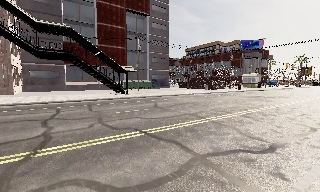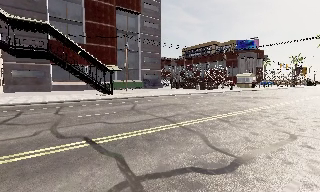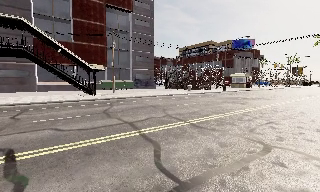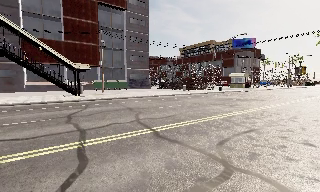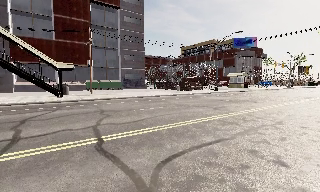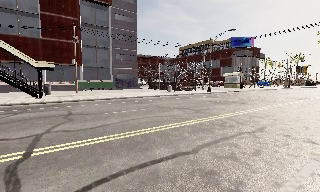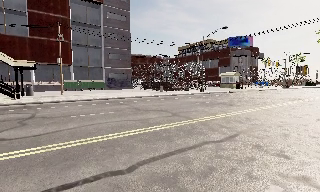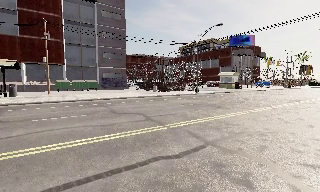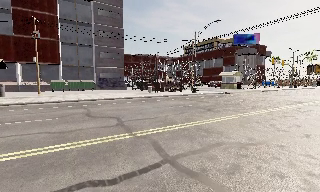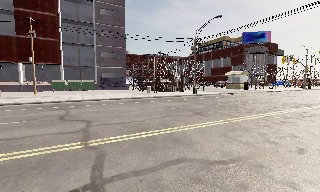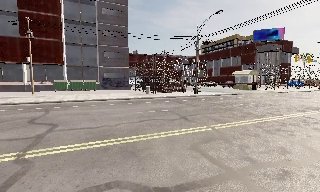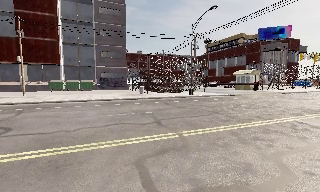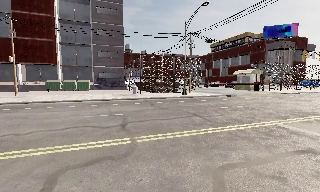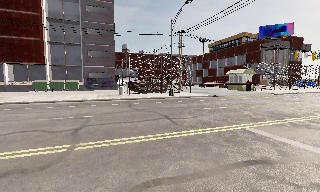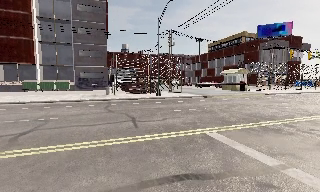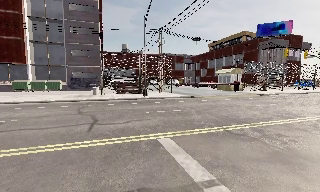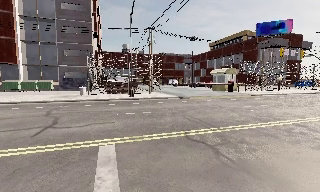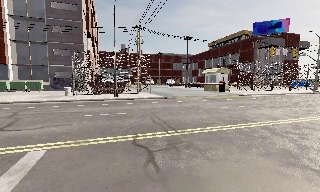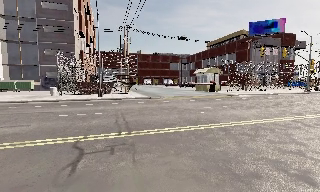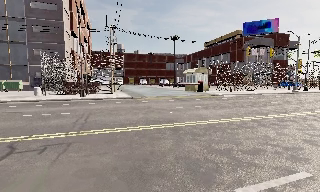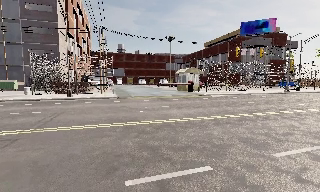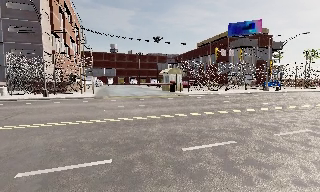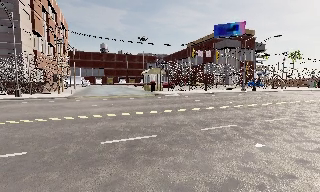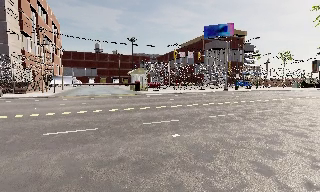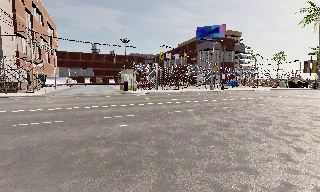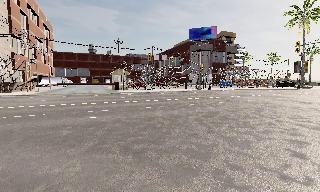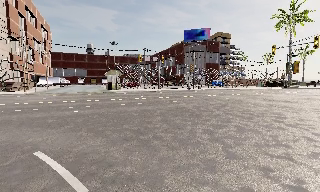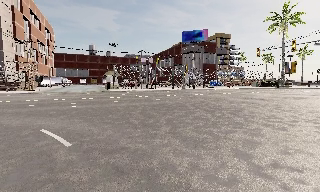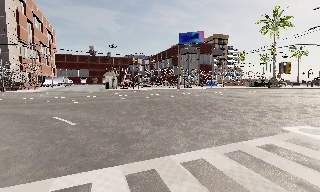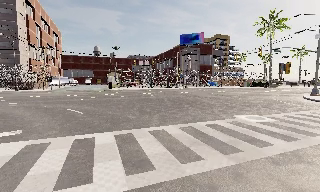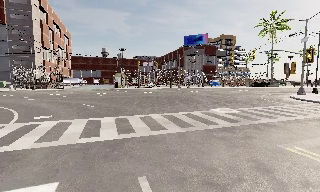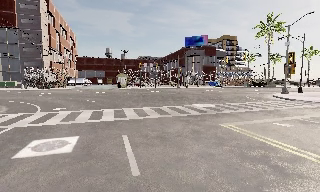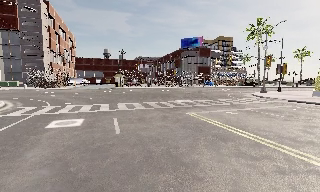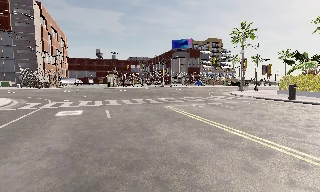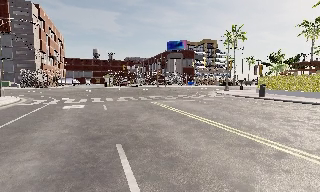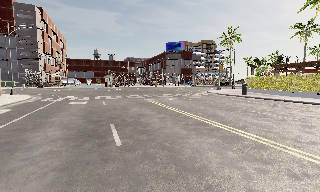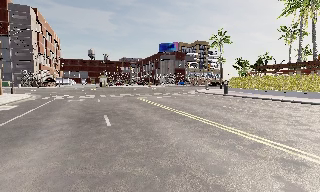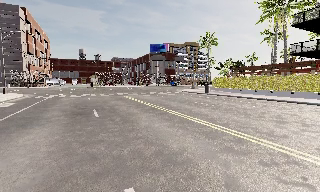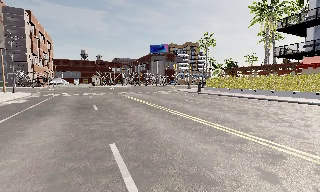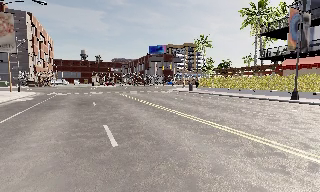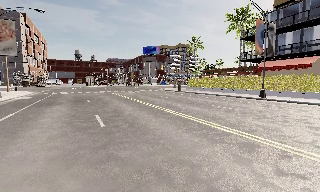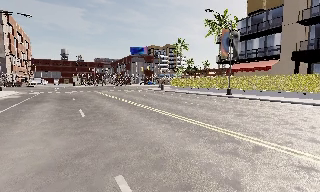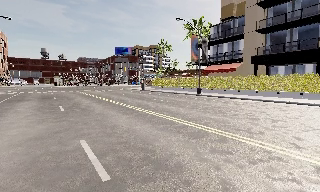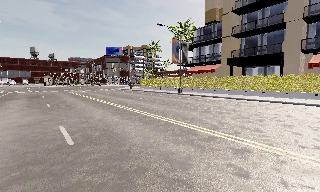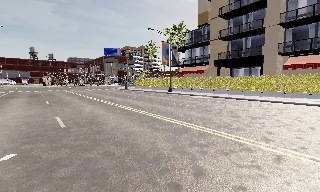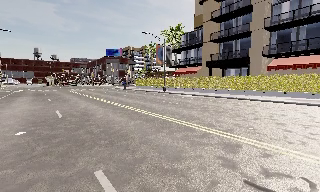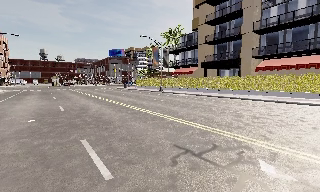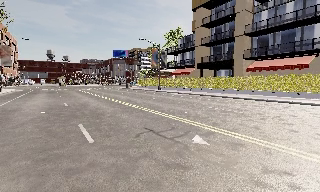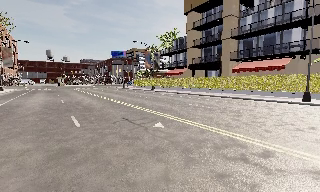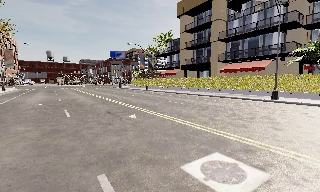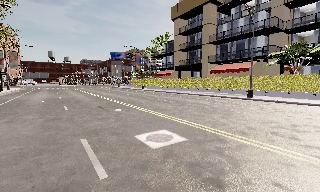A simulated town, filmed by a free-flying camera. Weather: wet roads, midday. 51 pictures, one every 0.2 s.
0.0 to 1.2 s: The camera travels to its right and forward, about 9 m, so close, fixed things drift to the left.
1.2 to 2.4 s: The camera pans to its left, which is counterclockwise from overhead, by about 15 degrees. It travels to its right and forward, about 9 m, so close, fixed things drift to the left.
2.4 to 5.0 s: The camera travels to its right, about 20 m, so close, fixed things drift to the left.
5.0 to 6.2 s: The camera travels backward and to its right, about 12 m, so what stands in front gets smaller.
6.2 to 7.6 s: The camera travels backward, about 14 m, so what stands in front gets smaller.
7.6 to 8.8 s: The scene slides to the left, as the camera pans about 15 degrees to its right. It travels backward and to its right, about 11 m, so what stands in front gets smaller.
8.8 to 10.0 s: The camera travels backward and to its right, about 11 m, so what stands in front gets smaller.
The film runs forward here.
